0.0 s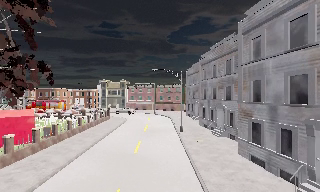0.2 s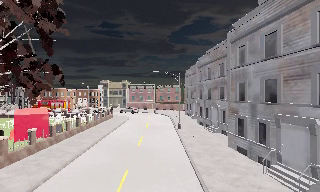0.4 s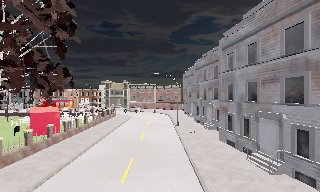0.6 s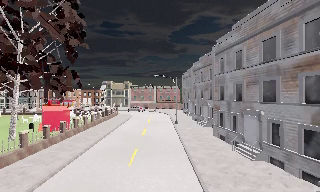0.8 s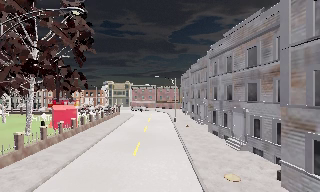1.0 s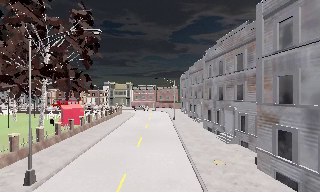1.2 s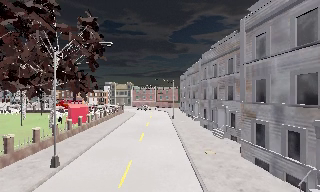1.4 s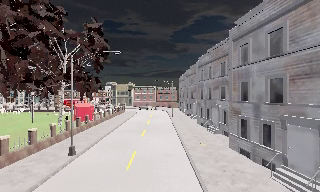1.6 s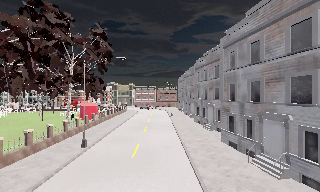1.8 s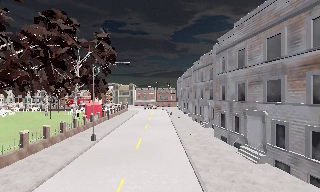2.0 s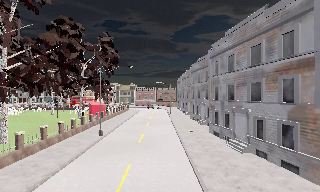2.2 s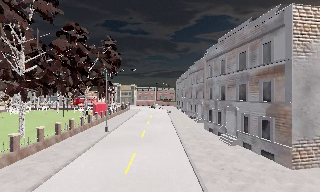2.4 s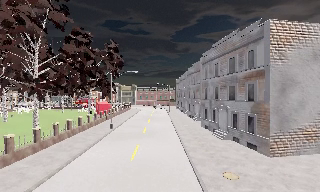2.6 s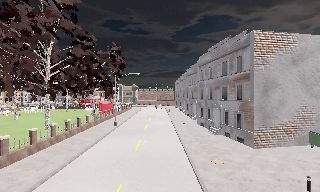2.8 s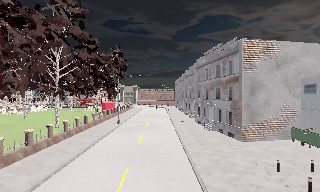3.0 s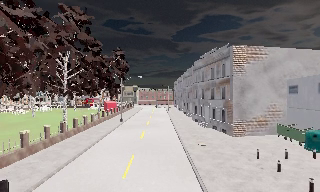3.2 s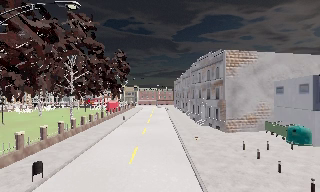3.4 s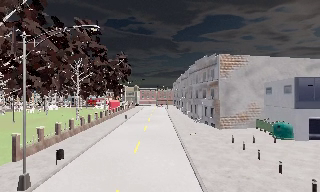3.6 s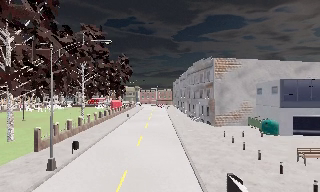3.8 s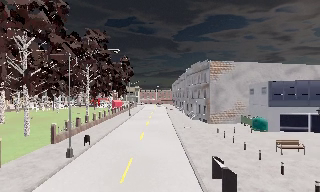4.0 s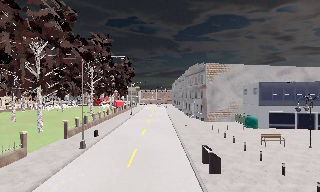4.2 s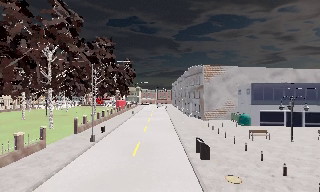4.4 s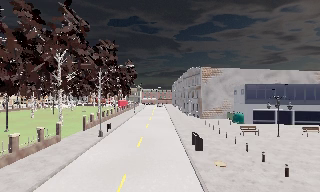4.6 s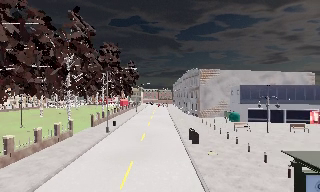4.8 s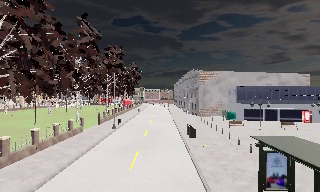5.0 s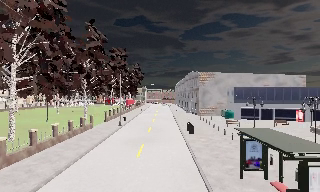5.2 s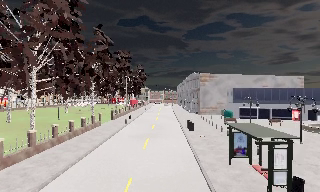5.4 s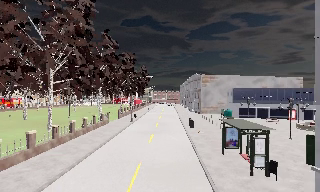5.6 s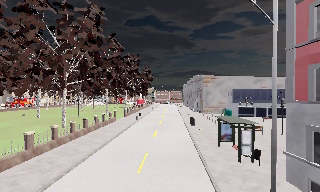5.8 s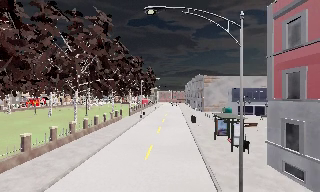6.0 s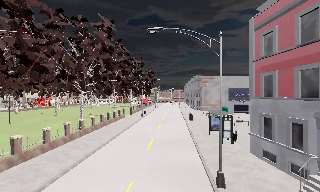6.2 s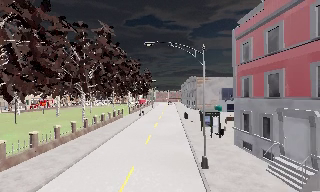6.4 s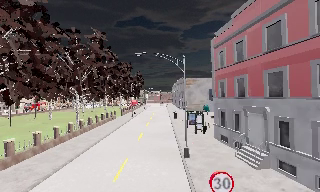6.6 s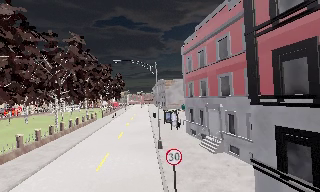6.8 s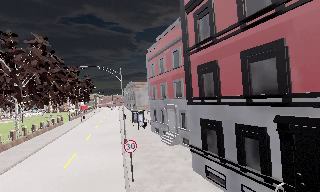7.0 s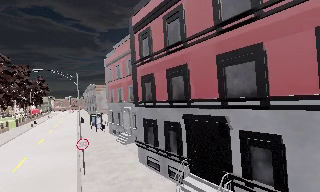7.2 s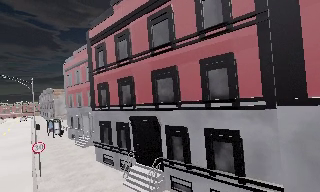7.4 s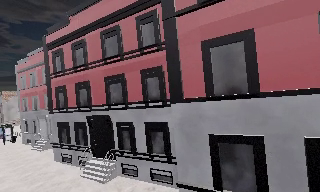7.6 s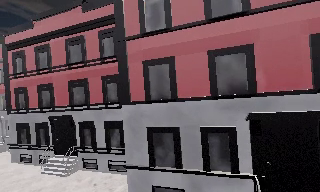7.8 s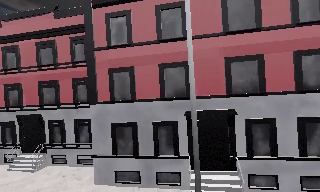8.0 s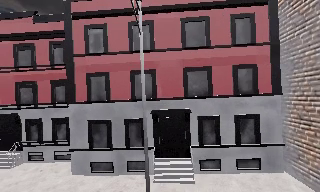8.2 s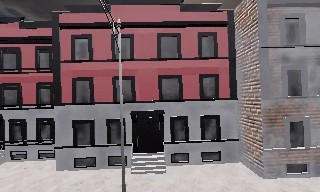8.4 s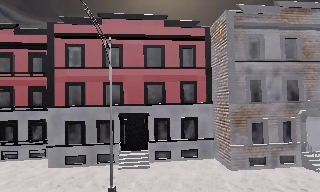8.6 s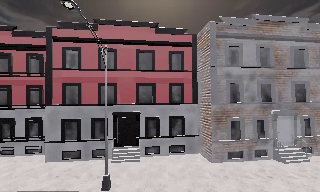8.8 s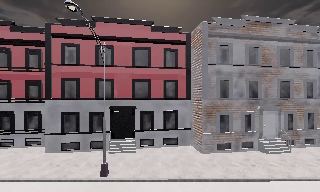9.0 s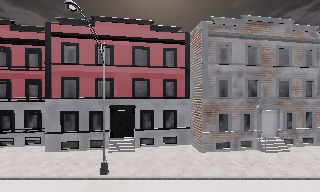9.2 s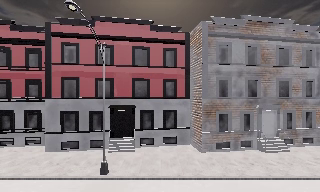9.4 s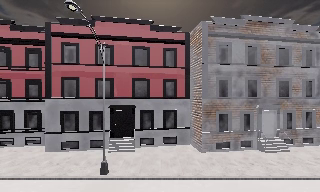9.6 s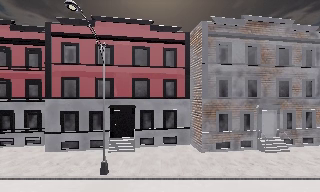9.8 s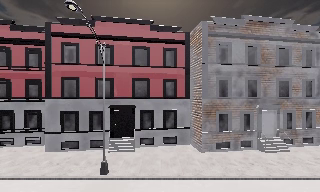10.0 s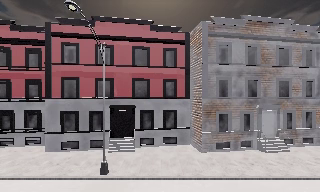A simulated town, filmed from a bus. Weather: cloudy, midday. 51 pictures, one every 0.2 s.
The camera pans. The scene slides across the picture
to the left.
The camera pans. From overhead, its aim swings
clockwise.
0.0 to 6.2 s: The camera travels backward, about 60 m, so what stands in front gets smaller.
6.2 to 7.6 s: The camera swings to its right by about 65 degrees, and the scene slides to the left. It travels backward and to its right, about 15 m.
7.6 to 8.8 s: The camera swings to its right by about 30 degrees, and the scene slides to the left. It travels backward, about 8 m, so what stands in front gets smaller. It loses speed.
8.8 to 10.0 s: The camera keeps its place and its aim.
The film runs backward here.
